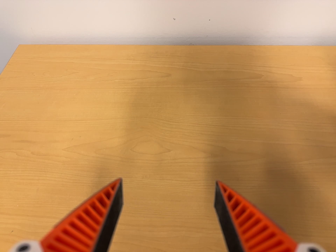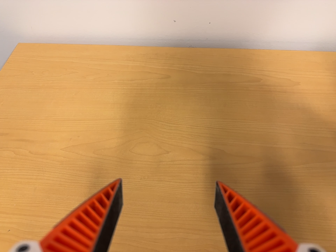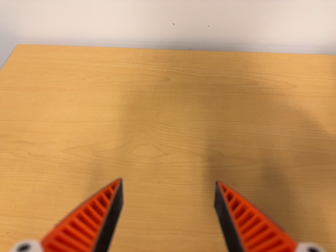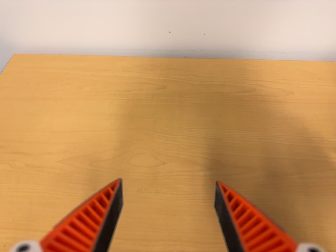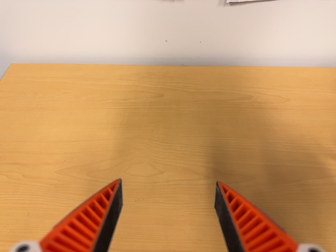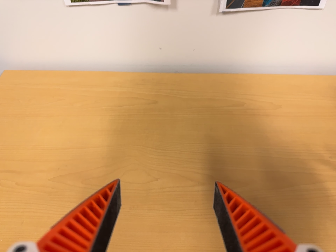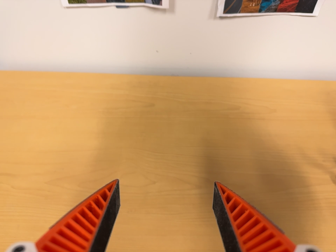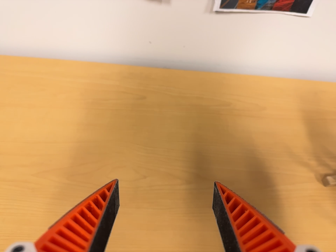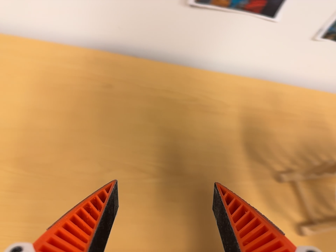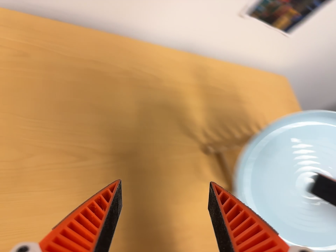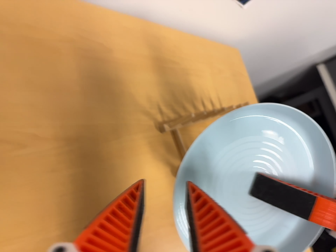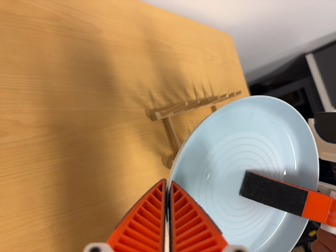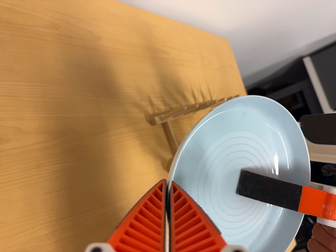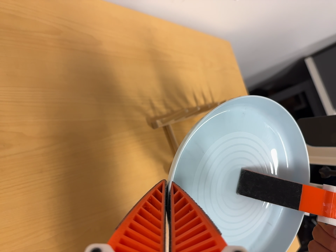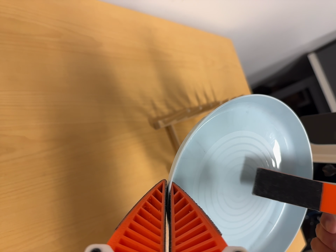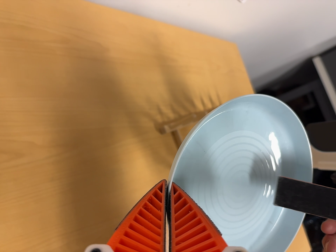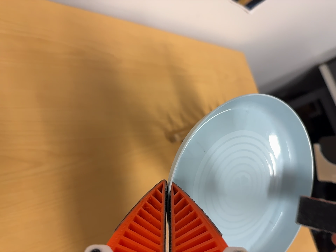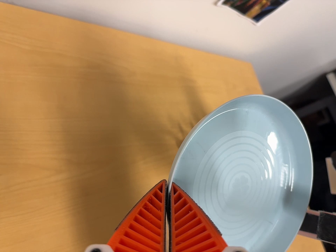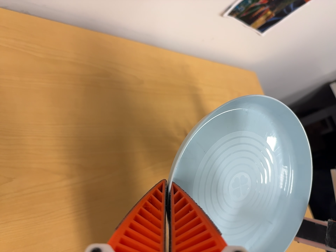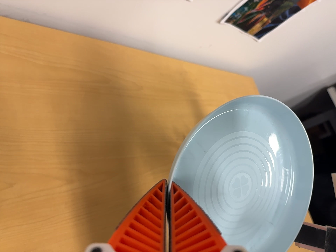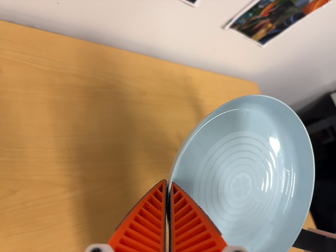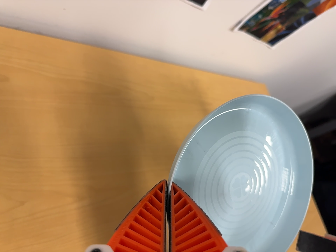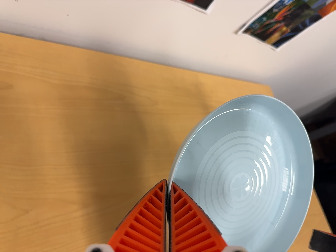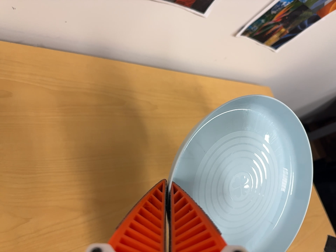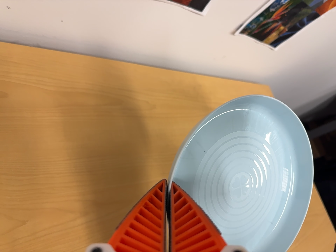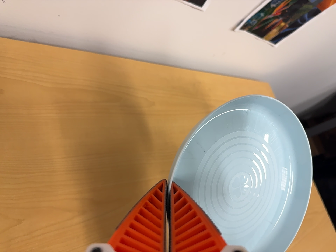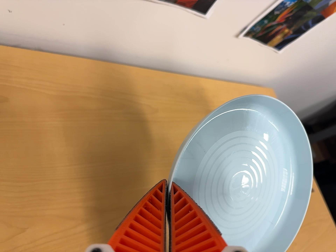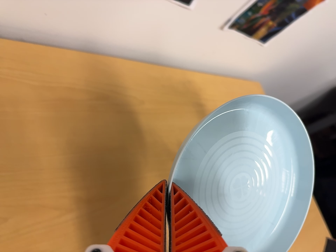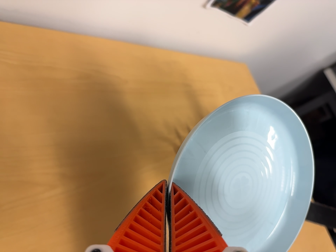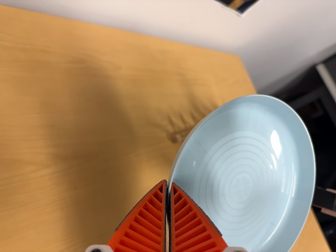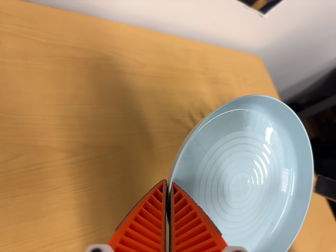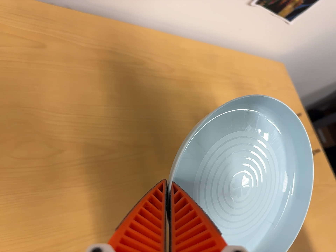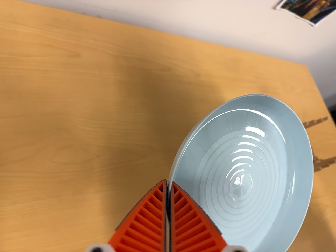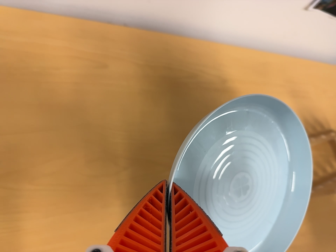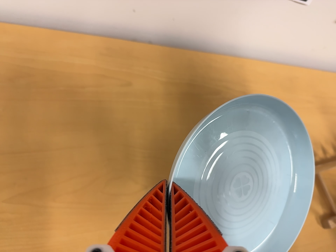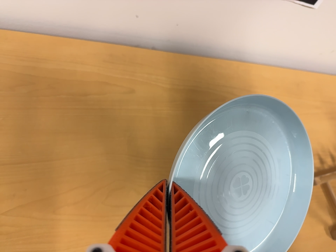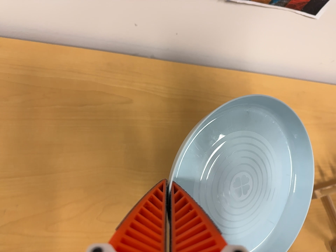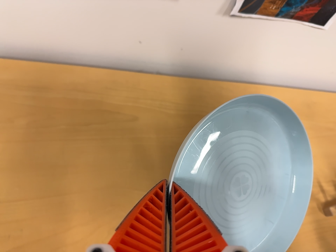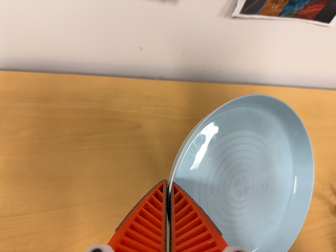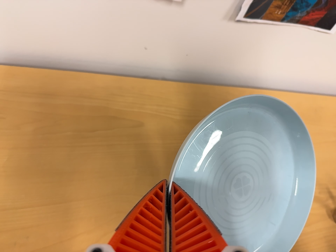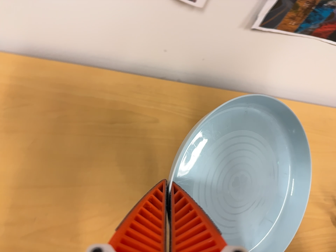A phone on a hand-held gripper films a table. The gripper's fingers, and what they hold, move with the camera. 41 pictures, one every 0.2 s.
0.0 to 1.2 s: The camera shifts only a little, or ends up much as it began.
1.2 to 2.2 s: The camera pans to its right by about 45 degrees. It travels forward, toward the top of its view and to its left, about 12 cm. Its aim tips toward the bottom of its view by about 25 degrees, and the scene shifts upward.
2.2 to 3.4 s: The camera travels backward, about 5 cm, so what stands in front gets smaller.
3.4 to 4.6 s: The camera shifts only a little, or ends up much as it began.
4.6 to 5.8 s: The camera travels toward the bottom of its view, about 7 cm, so close, fixed things drift upward.
5.8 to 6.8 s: The camera pans to its left by about 20 degrees. It travels to its left and backward, about 9 cm, so close, fixed things drift to the right.
6.8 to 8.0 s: The camera shifts only a little, or ends up much as it began.
The film runs backward here.
